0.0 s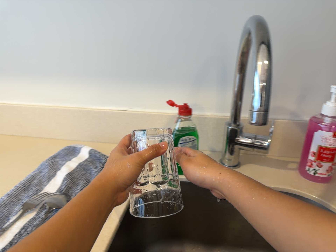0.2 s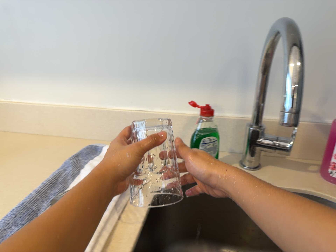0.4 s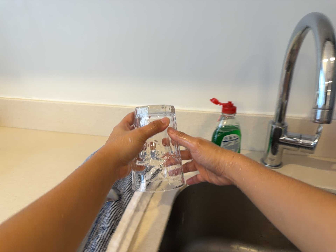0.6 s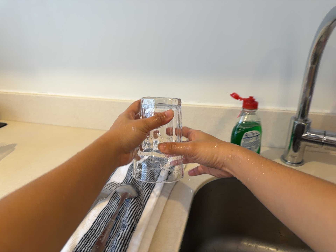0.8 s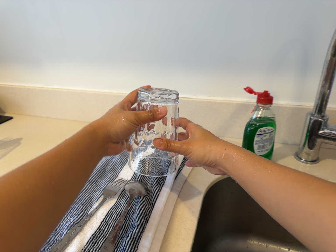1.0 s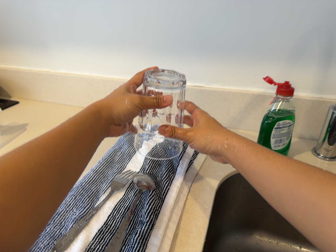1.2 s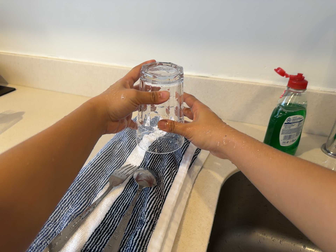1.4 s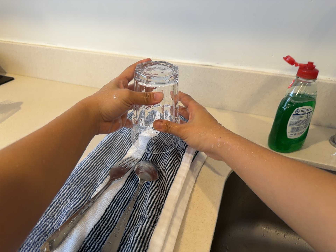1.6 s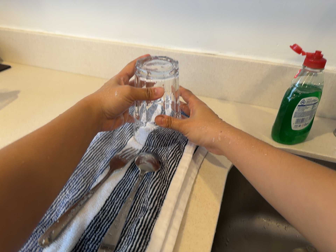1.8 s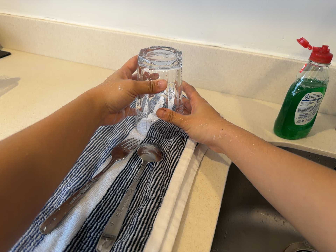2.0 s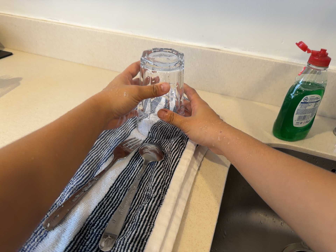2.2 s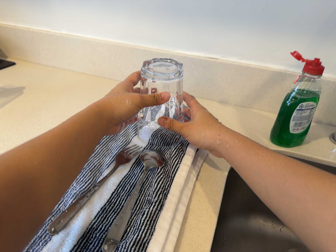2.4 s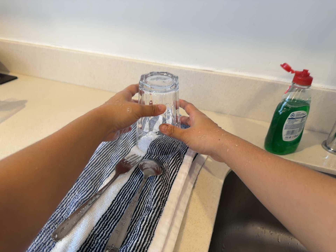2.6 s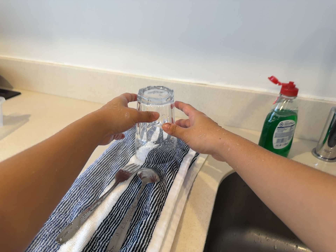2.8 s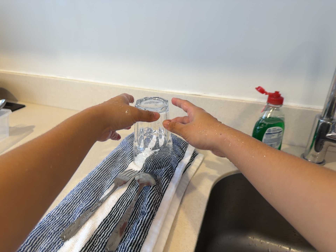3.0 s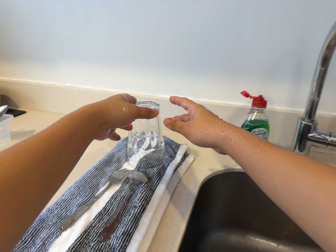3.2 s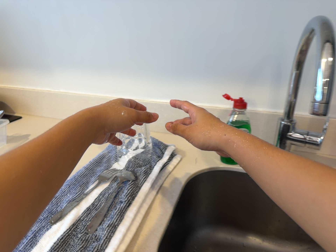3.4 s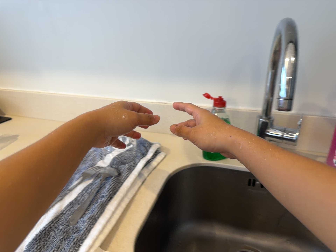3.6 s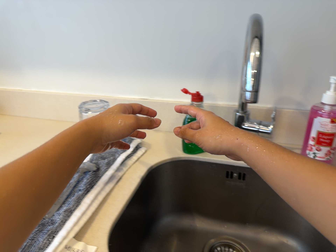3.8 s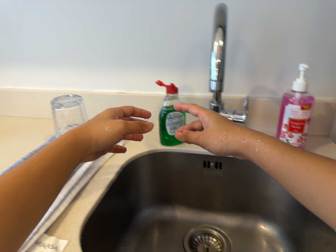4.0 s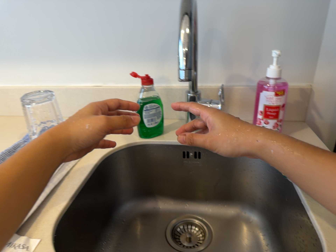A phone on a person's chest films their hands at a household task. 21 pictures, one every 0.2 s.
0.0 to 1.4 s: The camera travels to its left and forward, about 14 cm, so close, fixed things drift to the right. Its aim tips toward the bottom of its view by about 10 degrees, and the scene shifts upward.
1.4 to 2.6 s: The camera shifts only a little, or ends up much as it began.
2.6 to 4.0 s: The camera travels to its right and backward, about 22 cm, so close, fixed things drift to the left. It rolls about its line of sight by about 10 degrees, and the scene rotates counterclockwise.
The film runs forward here.
